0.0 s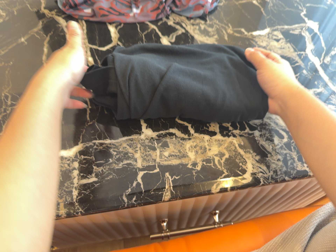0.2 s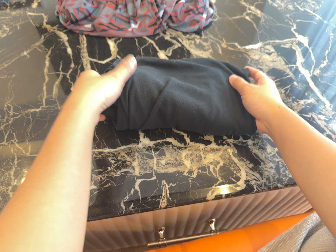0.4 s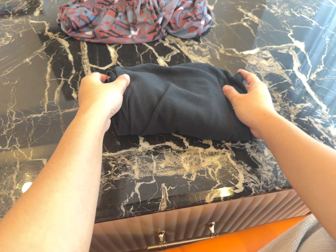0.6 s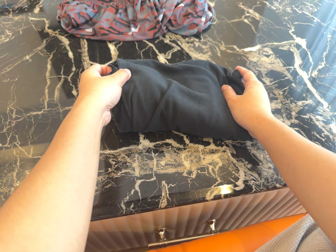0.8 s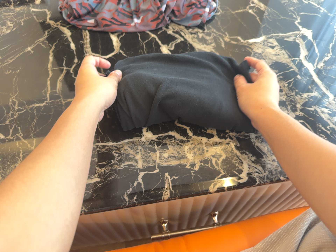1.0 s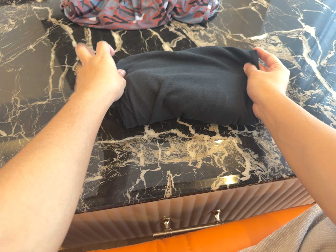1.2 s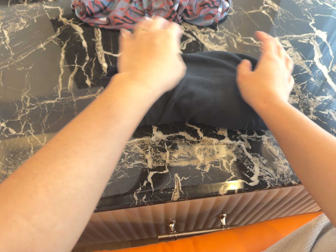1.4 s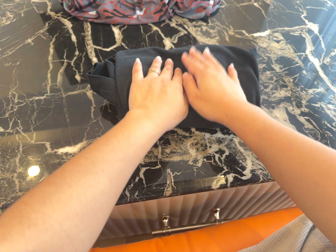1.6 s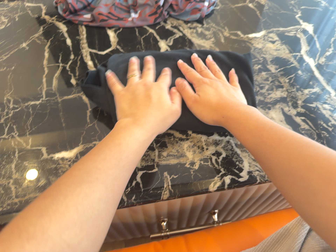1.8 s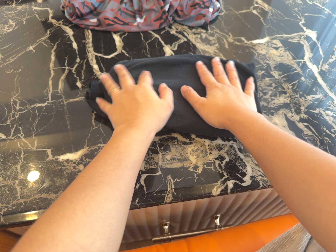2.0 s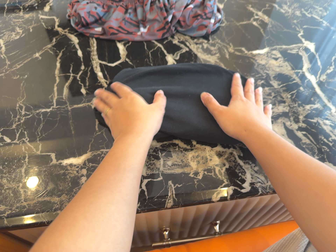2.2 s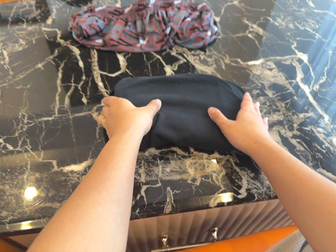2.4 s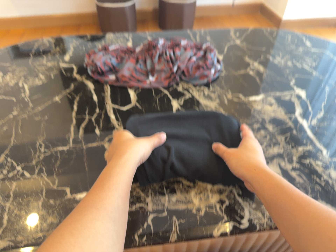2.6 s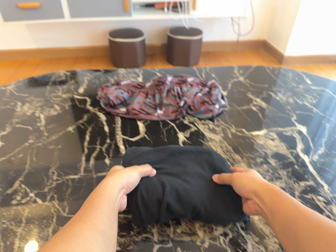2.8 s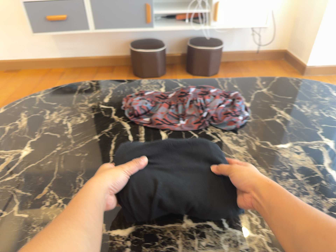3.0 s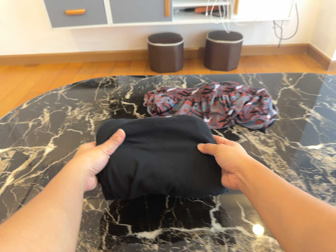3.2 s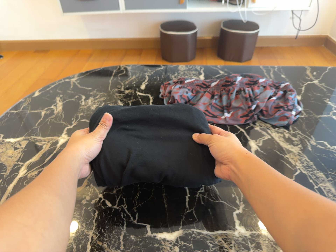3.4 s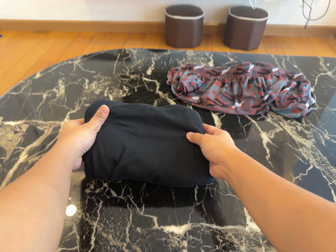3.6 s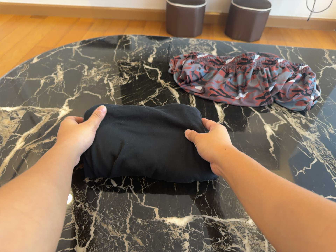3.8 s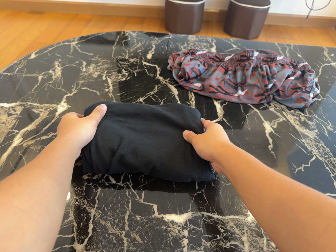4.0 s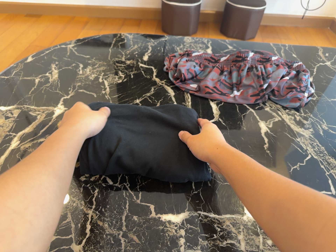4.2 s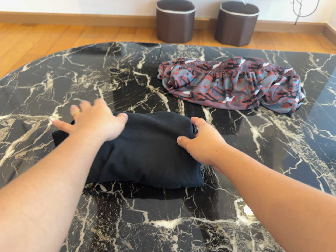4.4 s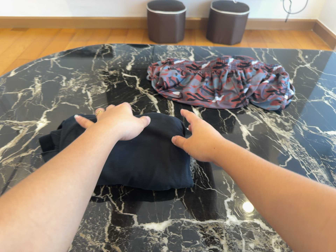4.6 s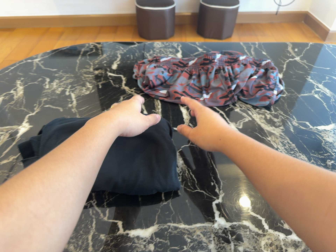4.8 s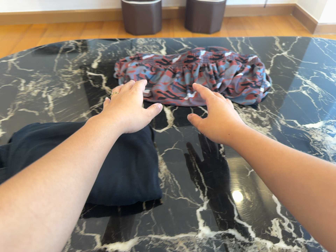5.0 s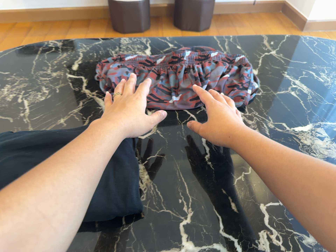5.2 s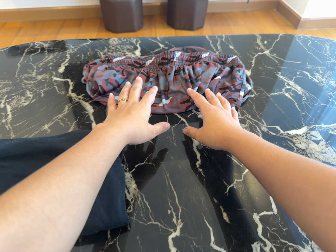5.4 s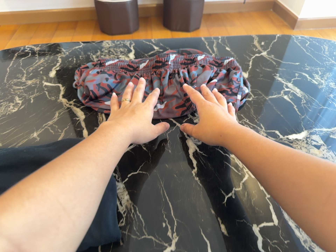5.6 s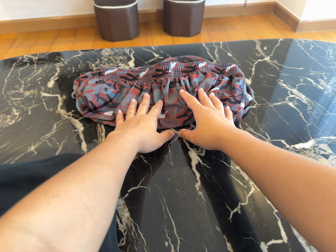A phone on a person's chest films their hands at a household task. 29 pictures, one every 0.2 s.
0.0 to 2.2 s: The camera shifts only a little, or ends up much as it began.
2.2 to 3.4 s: The scene slides to the right, as the camera pans about 10 degrees to its left. It travels to its left, about 12 cm, so close, fixed things drift to the right. It rolls about its line of sight by about 10 degrees, and the scene rotates clockwise.
3.4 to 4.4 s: The camera shifts only a little, or ends up much as it began.
4.4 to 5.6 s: The camera travels forward, to its right and toward the top of its view, about 16 cm, so what stands in front looms larger.
The film runs forward here.
